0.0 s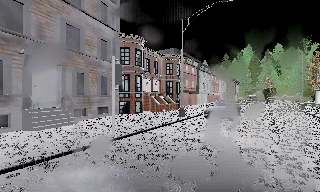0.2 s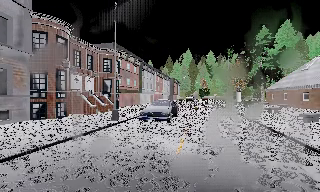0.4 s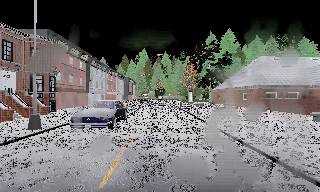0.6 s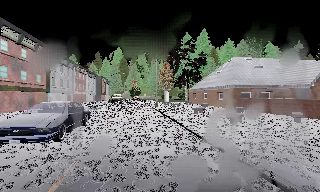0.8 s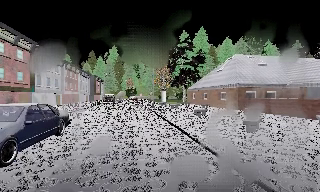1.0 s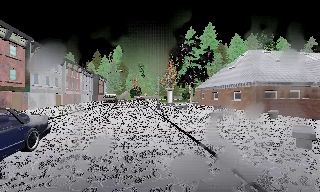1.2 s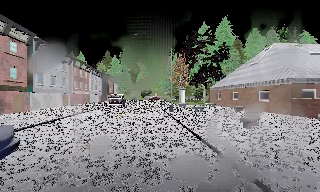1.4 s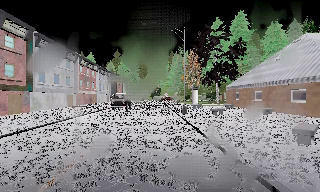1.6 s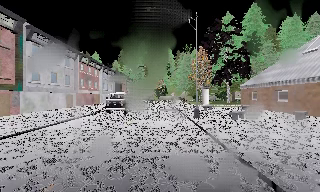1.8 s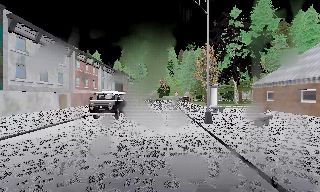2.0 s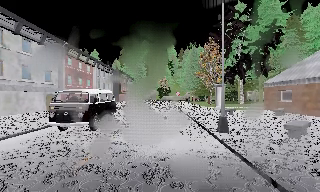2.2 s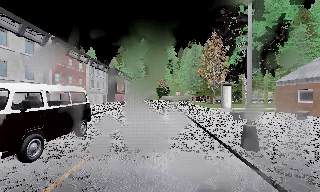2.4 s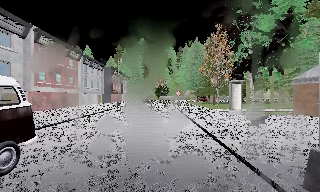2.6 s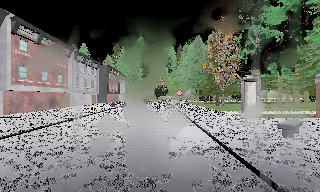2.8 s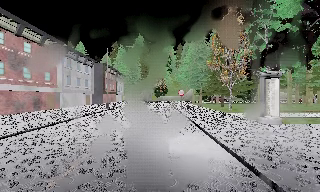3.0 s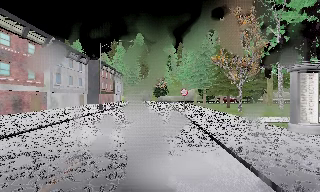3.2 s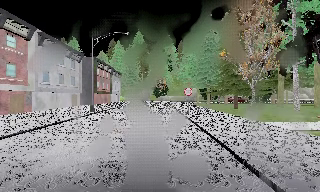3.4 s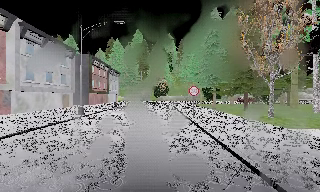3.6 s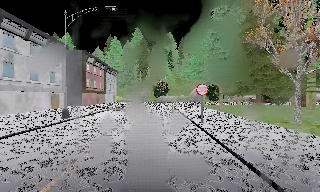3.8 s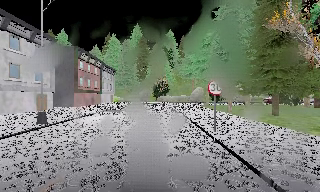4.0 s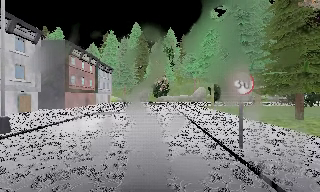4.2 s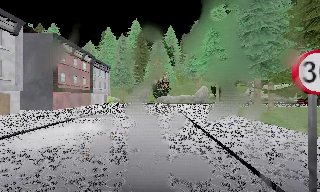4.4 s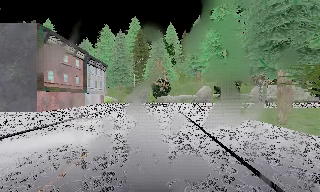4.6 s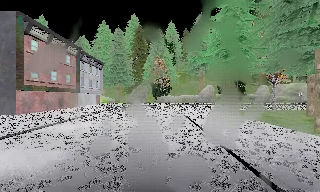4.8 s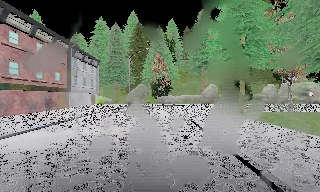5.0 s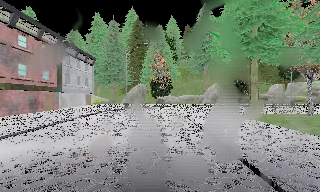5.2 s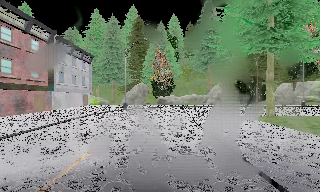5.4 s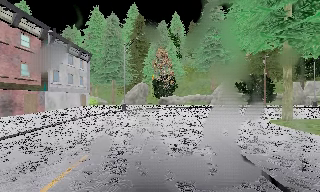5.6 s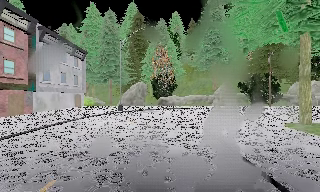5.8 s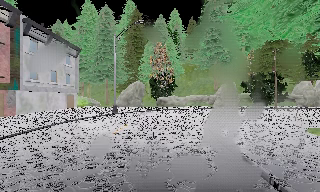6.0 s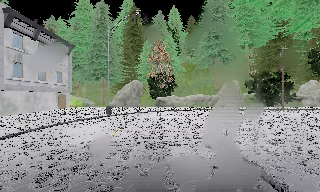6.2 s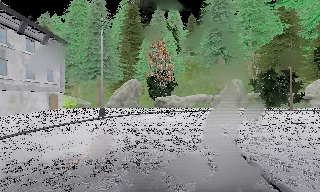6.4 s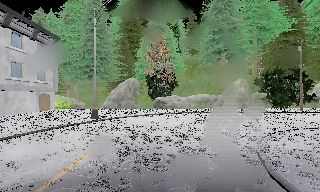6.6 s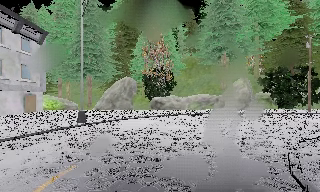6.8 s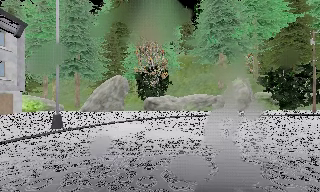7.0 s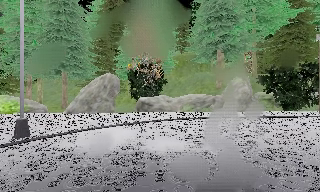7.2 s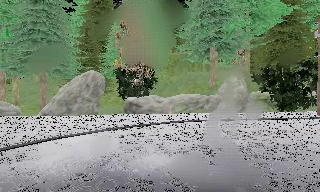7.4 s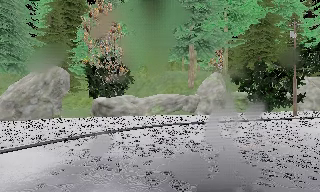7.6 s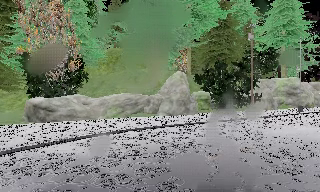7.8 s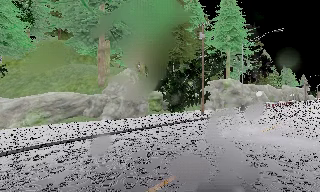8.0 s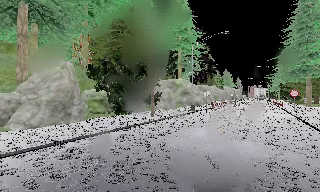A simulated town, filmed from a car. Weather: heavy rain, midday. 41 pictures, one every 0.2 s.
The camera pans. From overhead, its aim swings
clockwise.
The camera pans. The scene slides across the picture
to the left.
0.0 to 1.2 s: The camera swings to its right by about 40 degrees, and the scene slides to the left. It travels forward, about 11 m.
1.2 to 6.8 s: The camera travels forward, about 55 m, so what stands in front looms larger.
6.8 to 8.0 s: The camera pans to its right, which is clockwise from overhead, by about 55 degrees. It travels forward, about 10 m.
The film runs forward here.
